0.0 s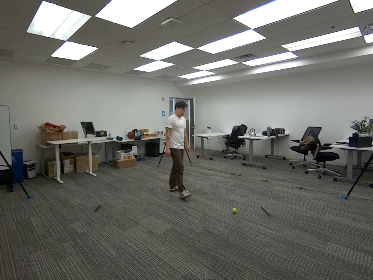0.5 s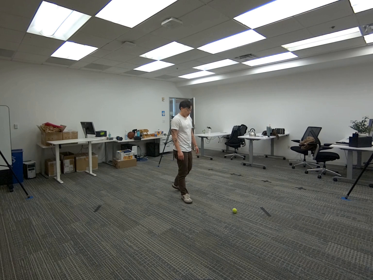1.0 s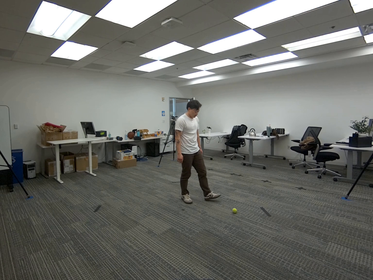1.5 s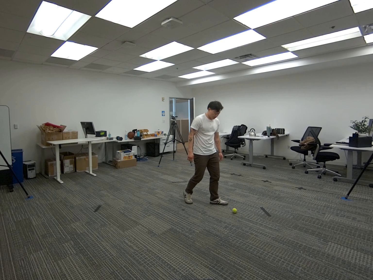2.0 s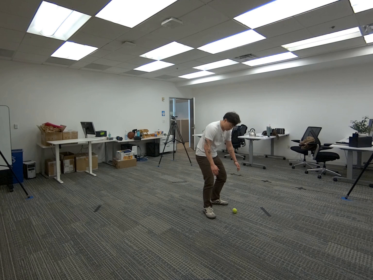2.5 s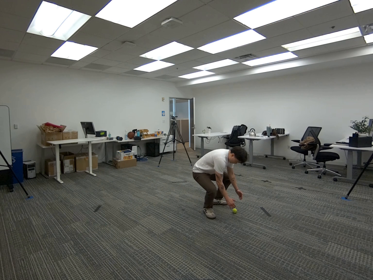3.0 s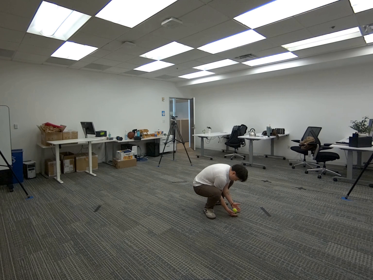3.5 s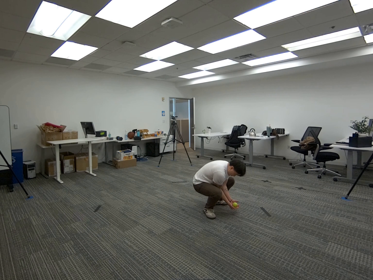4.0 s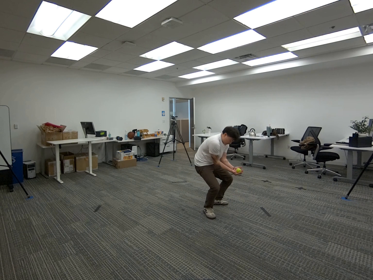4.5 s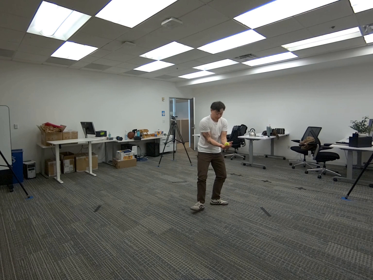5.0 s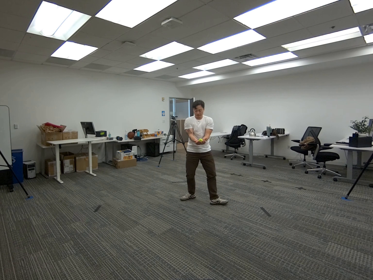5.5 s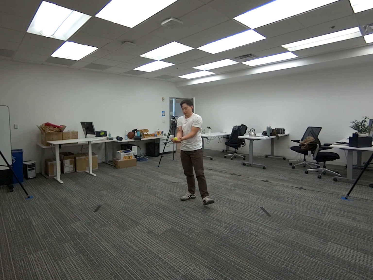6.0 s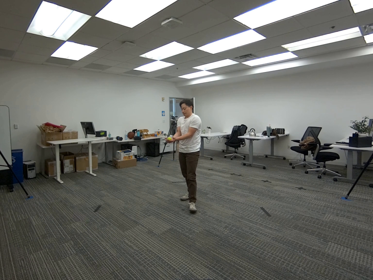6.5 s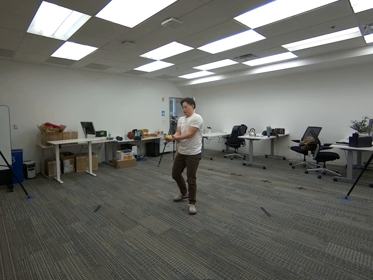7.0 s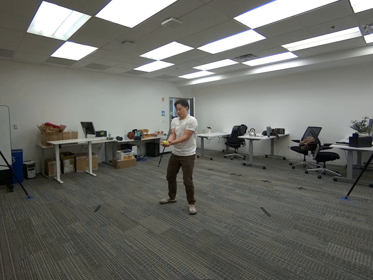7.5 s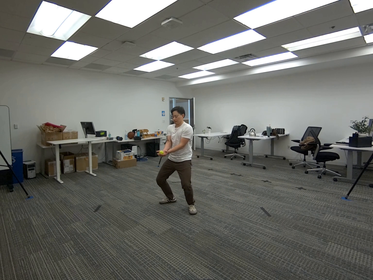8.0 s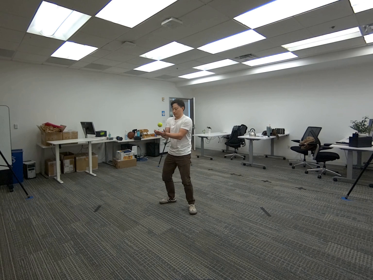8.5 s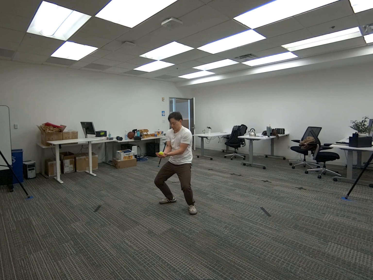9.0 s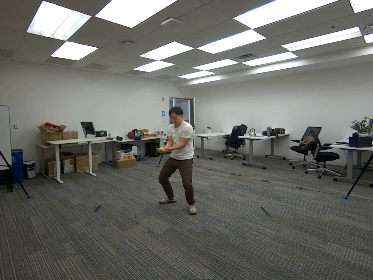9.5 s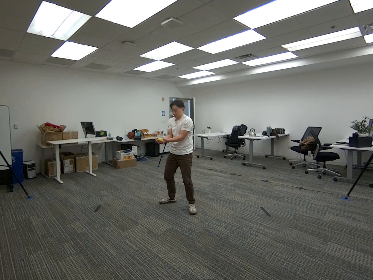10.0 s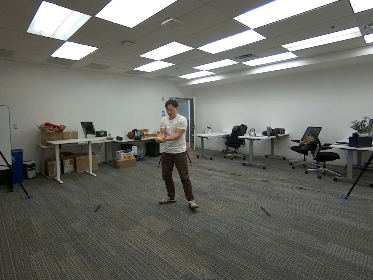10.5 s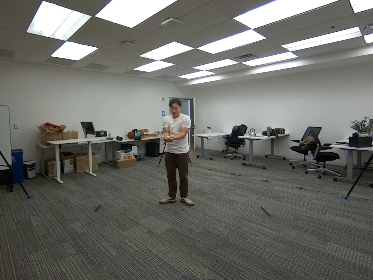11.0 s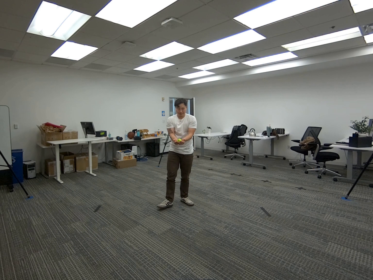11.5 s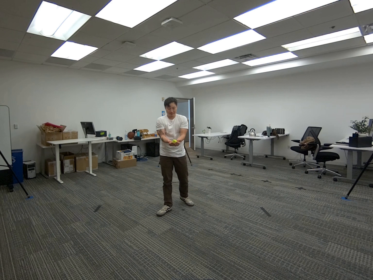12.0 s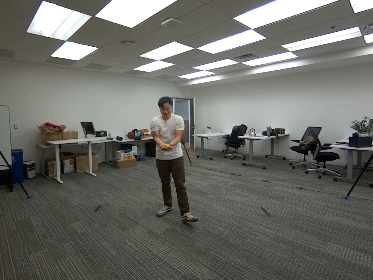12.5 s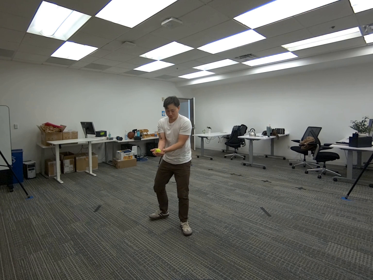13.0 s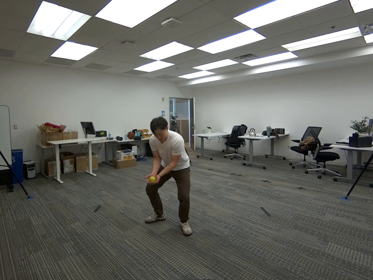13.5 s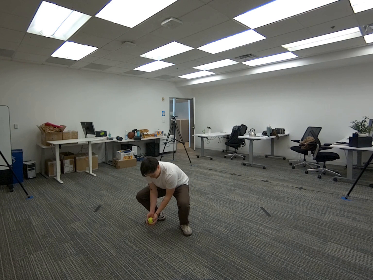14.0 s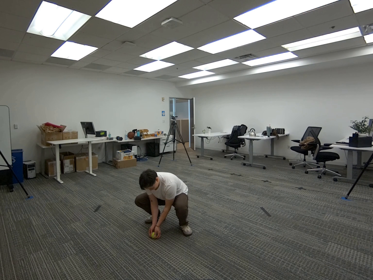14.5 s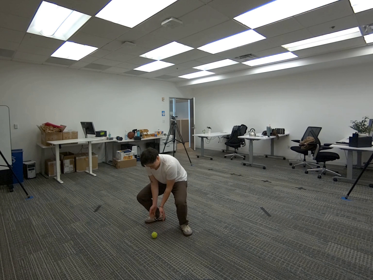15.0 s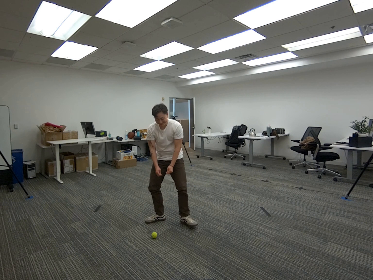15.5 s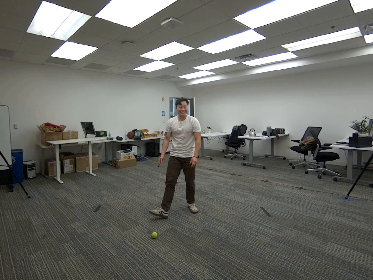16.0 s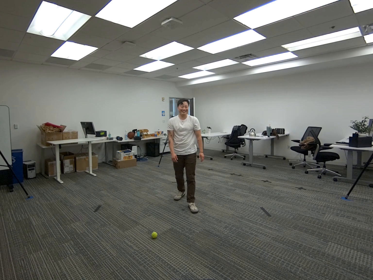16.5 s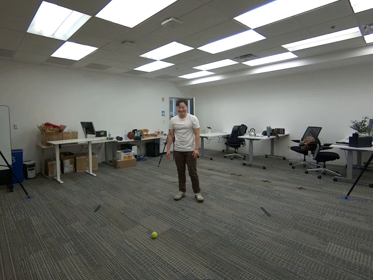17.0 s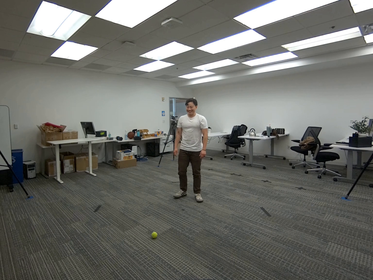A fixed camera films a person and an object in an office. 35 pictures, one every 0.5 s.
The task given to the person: Walk over to the tennis ball and scoop the tennis ball with both hands and throw tennis ball up in the air using both hands. Catch the tennis ball and place the tennis ball back on the ground.
